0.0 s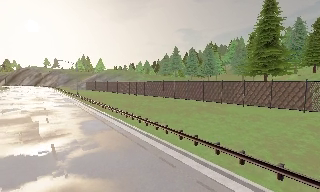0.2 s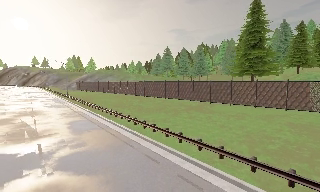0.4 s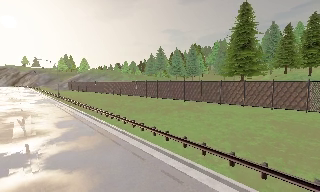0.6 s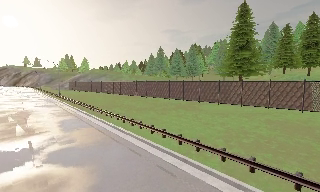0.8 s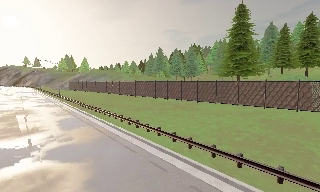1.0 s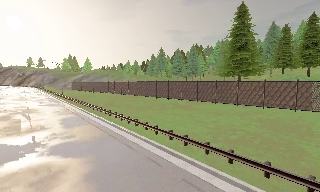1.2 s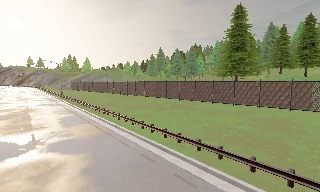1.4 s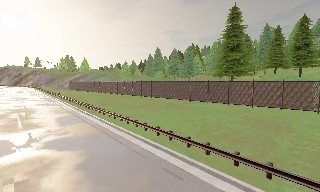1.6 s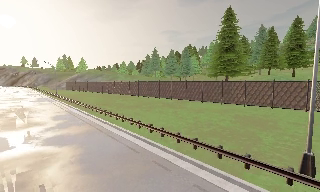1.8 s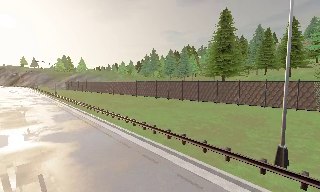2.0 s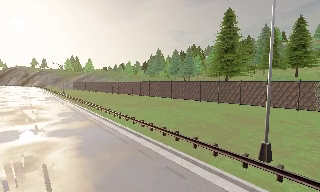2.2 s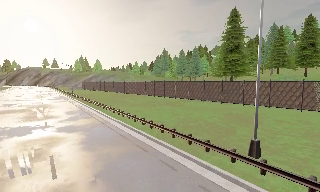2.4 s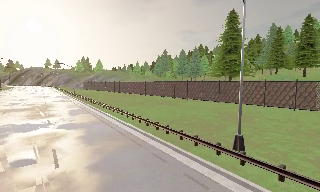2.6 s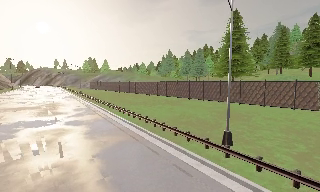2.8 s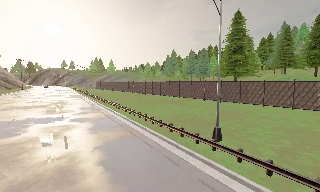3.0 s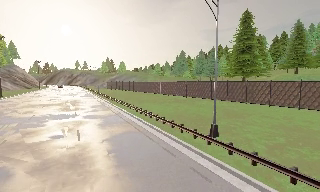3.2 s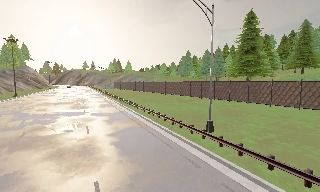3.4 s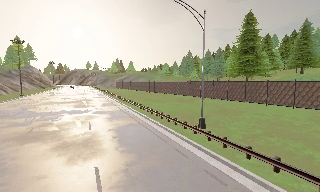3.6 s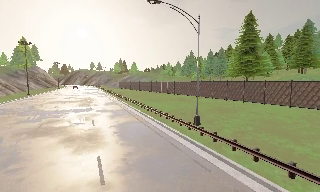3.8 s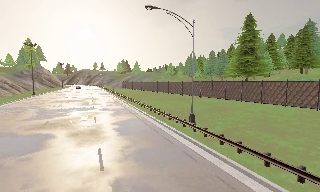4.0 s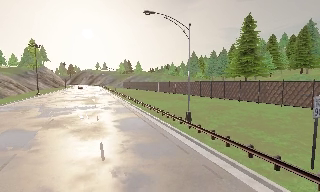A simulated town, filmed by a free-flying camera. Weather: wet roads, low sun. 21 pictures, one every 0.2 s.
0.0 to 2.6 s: The camera travels backward and to its right, about 7 m, so what stands in front gets smaller. It gains speed.
2.6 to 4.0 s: The camera pans to its left, which is counterclockwise from overhead, by about 10 degrees. It travels backward and to its right, about 6 m, so what stands in front gets smaller.
The film runs backward here.
